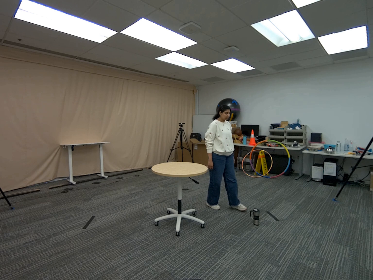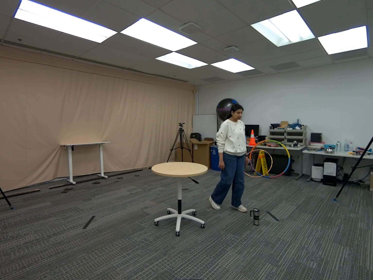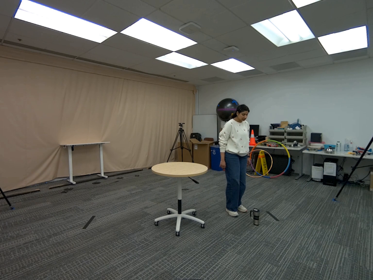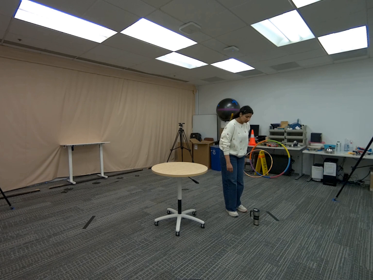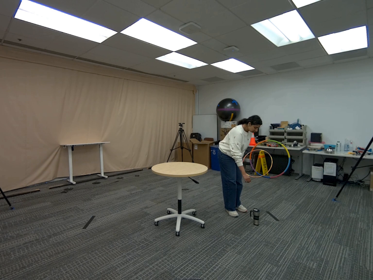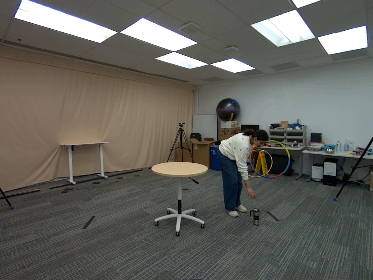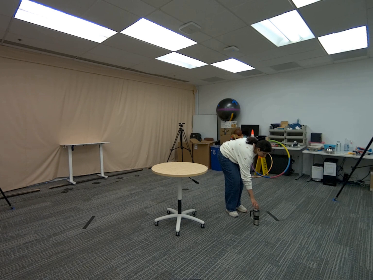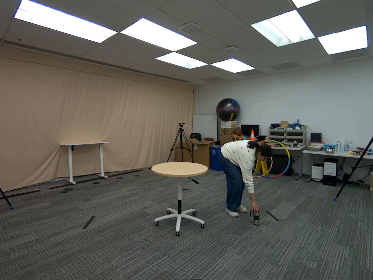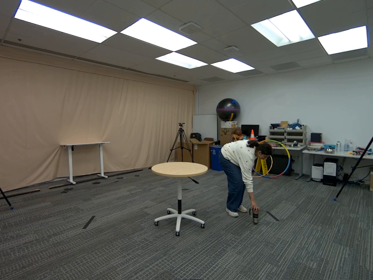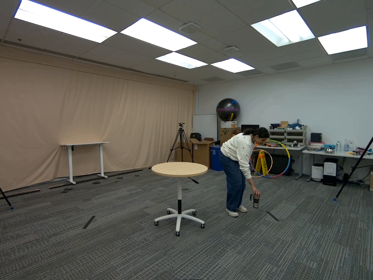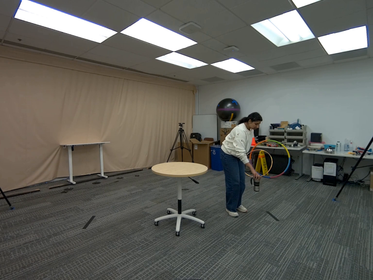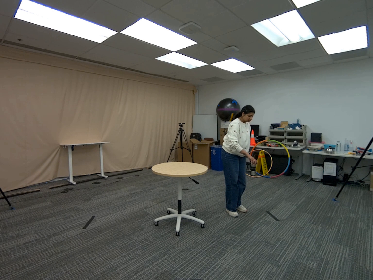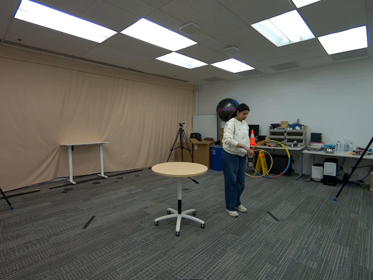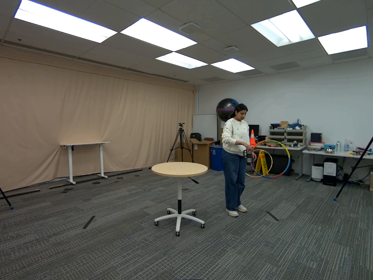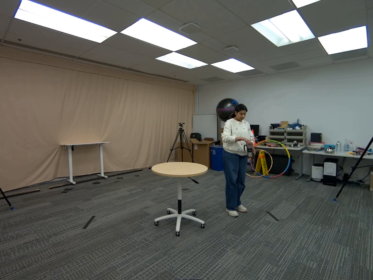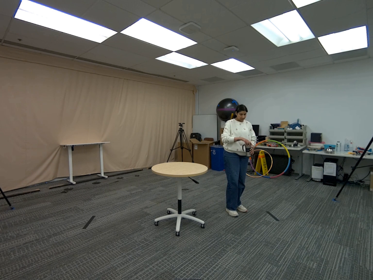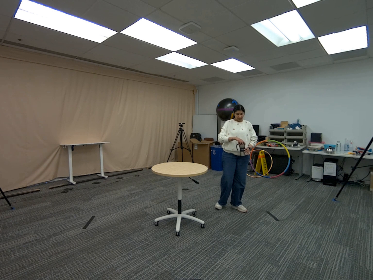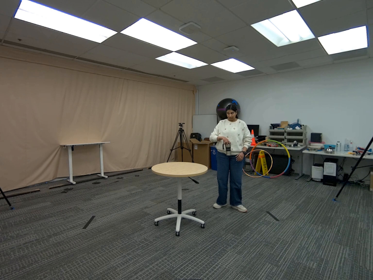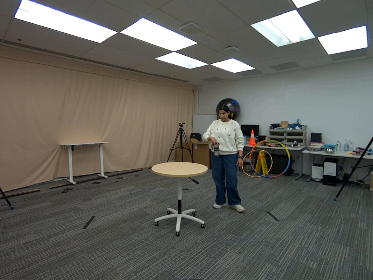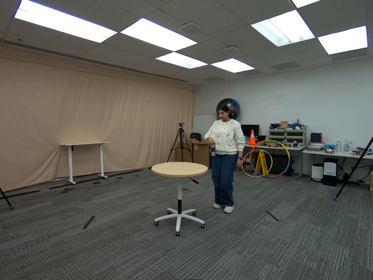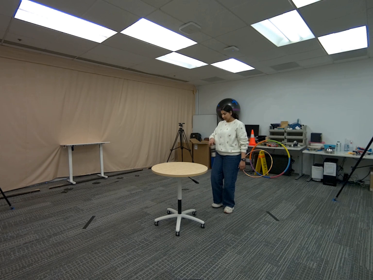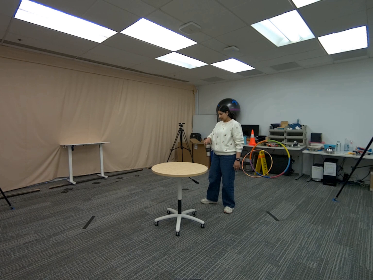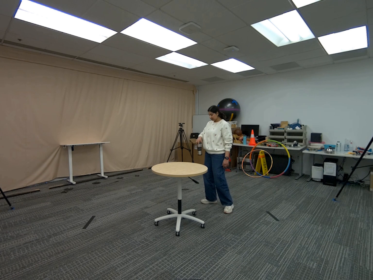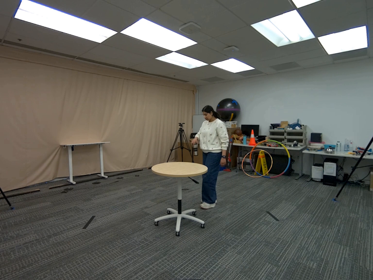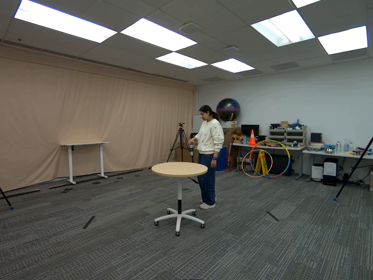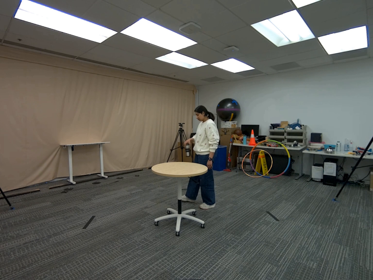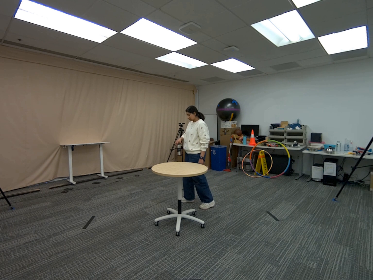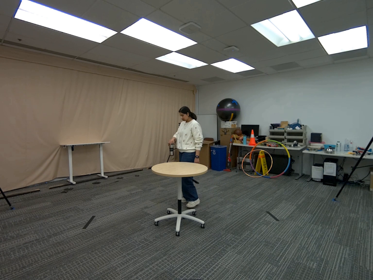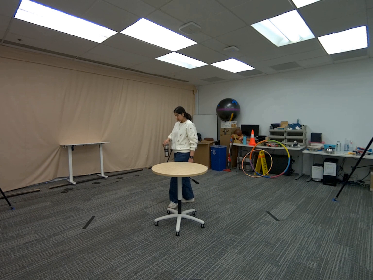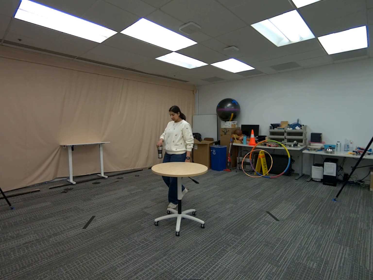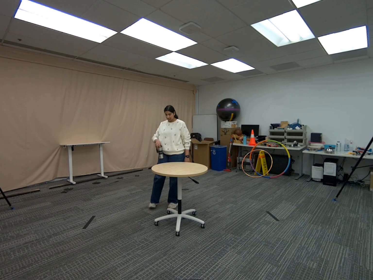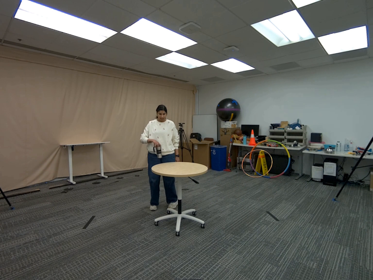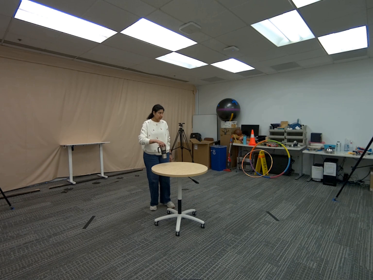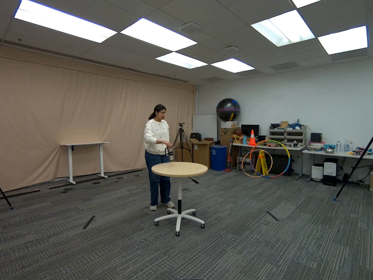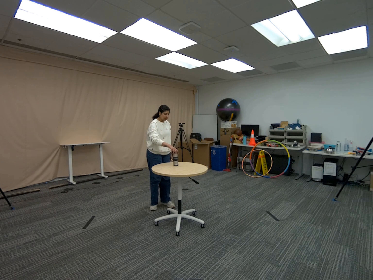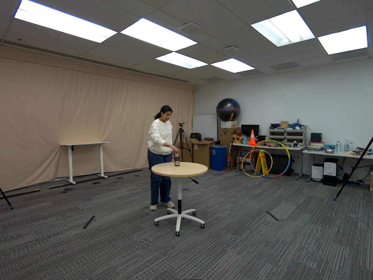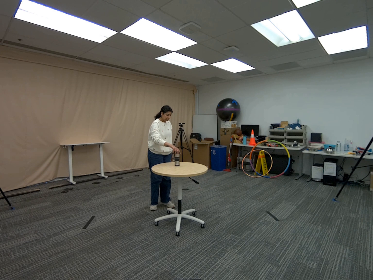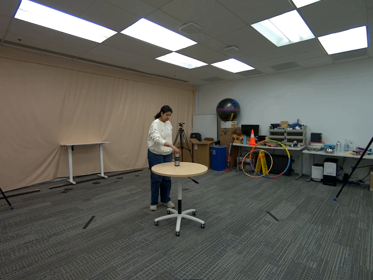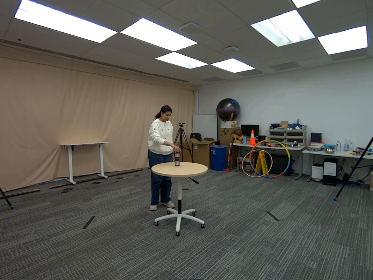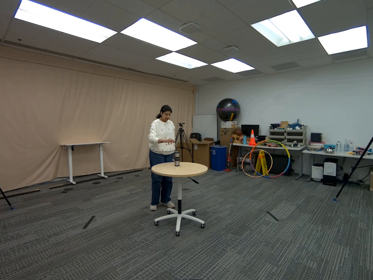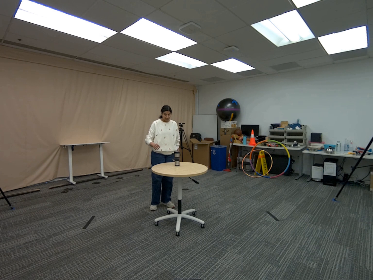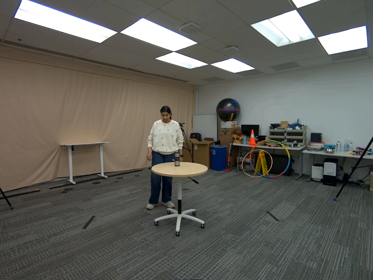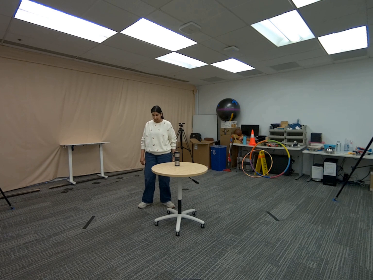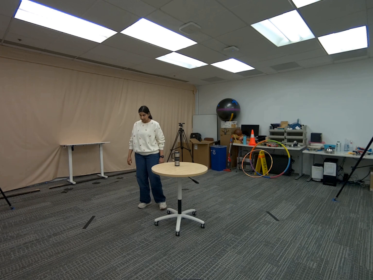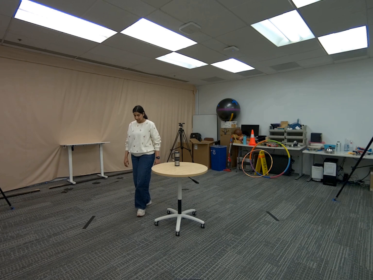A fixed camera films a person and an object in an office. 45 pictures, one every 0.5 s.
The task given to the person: Walk to the coffee mug on the ground, pick it up with your right hand and place the mug on the round table.
